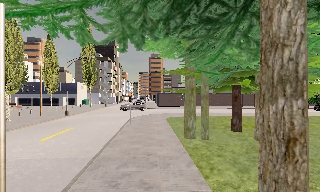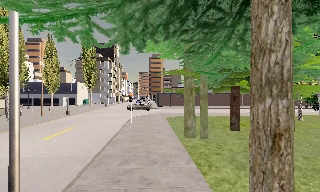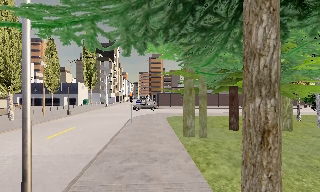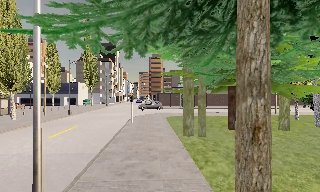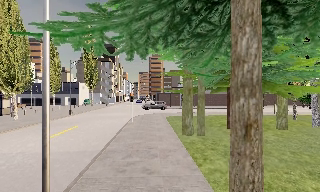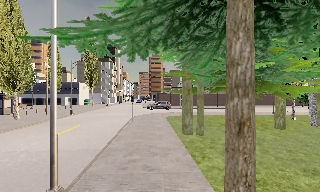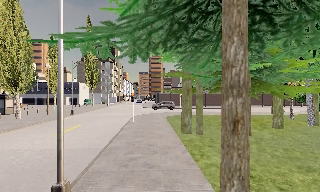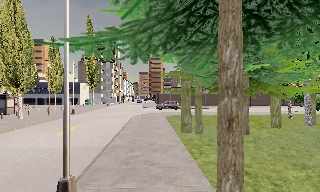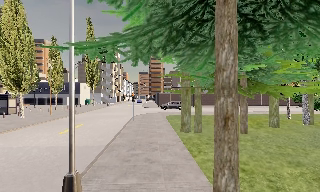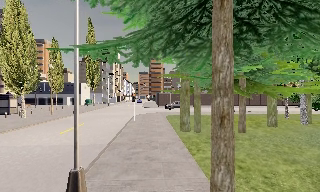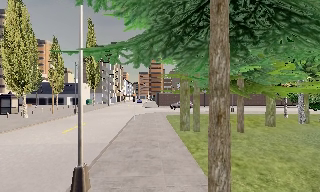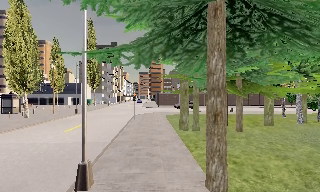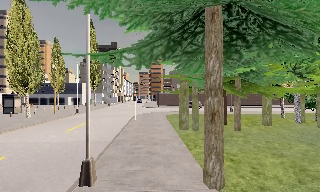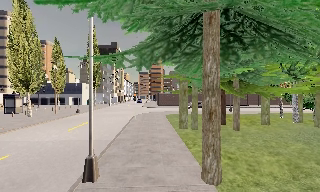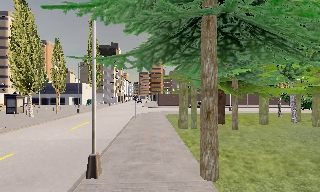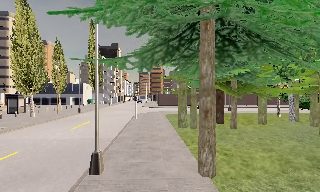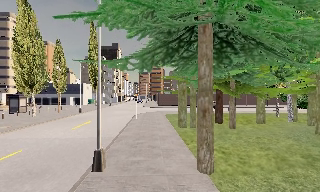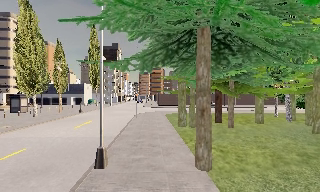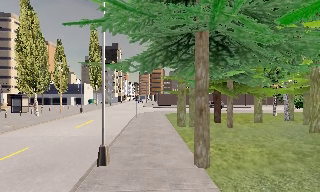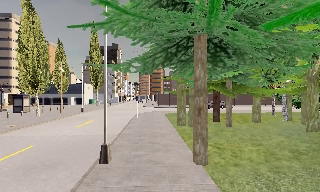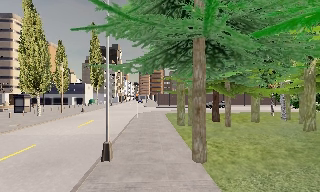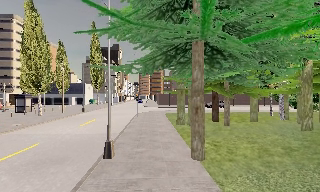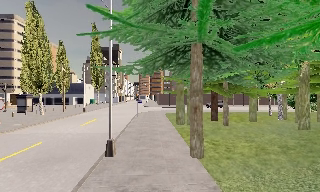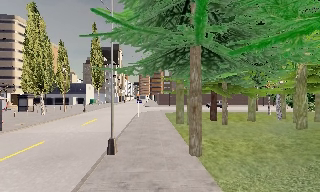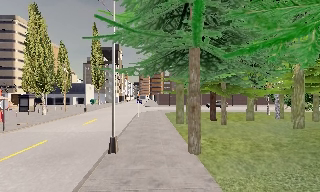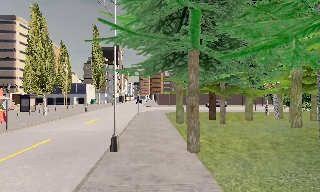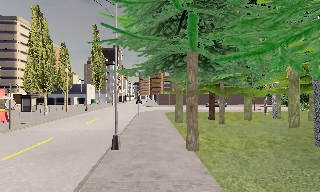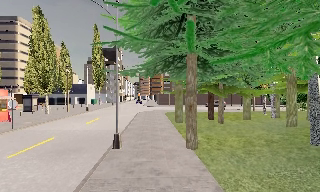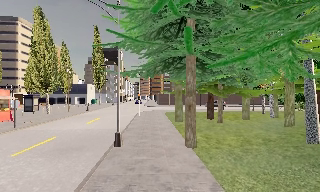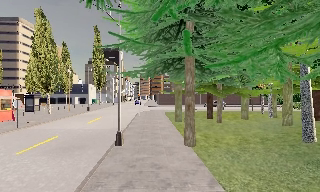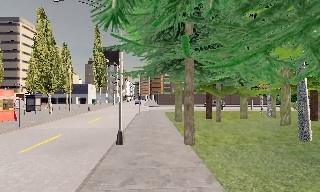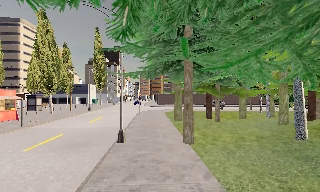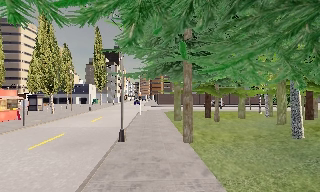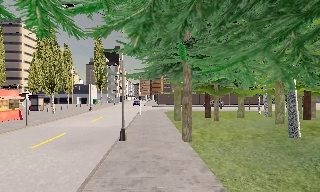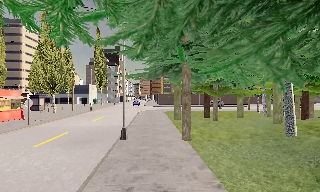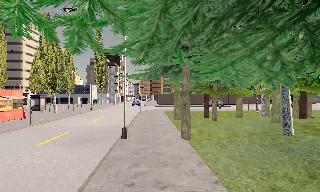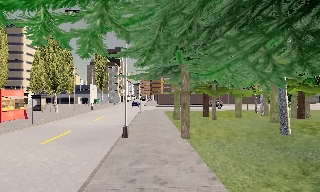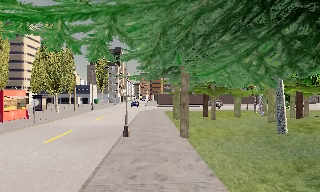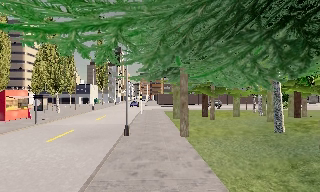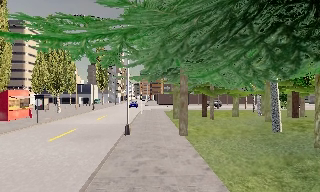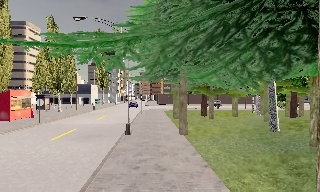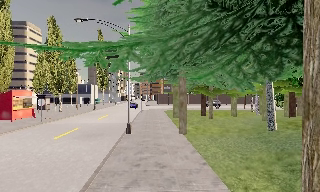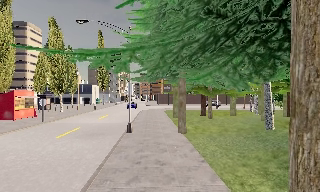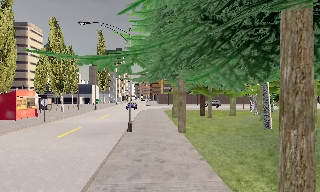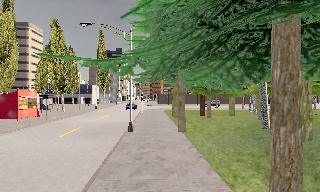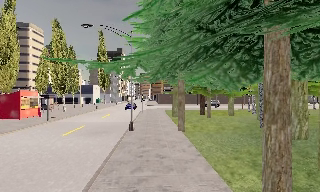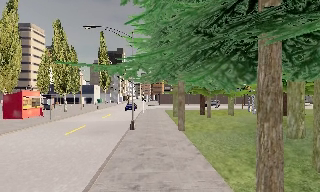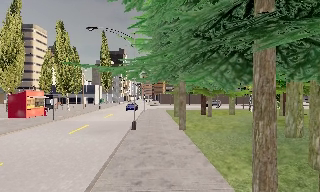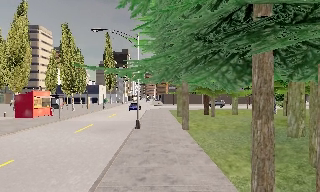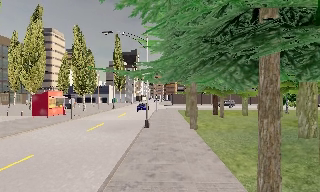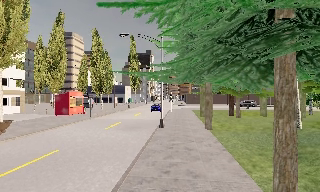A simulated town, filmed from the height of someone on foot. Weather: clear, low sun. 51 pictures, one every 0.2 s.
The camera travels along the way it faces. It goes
backward.
0.0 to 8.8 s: The camera travels backward, about 9 m, so what stands in front gets smaller.
8.8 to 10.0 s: The camera pans to its left, which is counterclockwise from overhead, by about 10 degrees. It travels backward, about 1.5 m, so what stands in front gets smaller.
The film runs backward here.
